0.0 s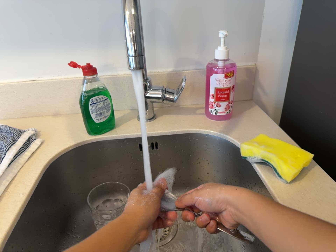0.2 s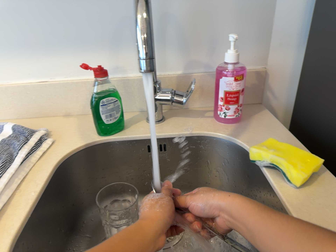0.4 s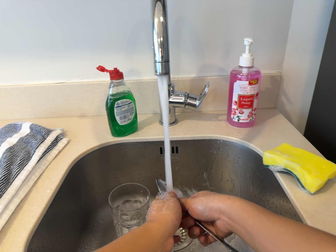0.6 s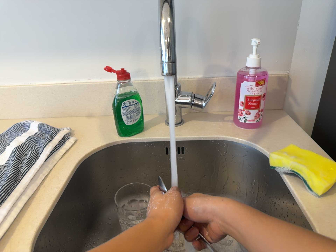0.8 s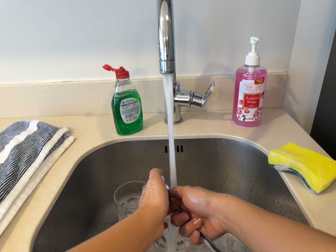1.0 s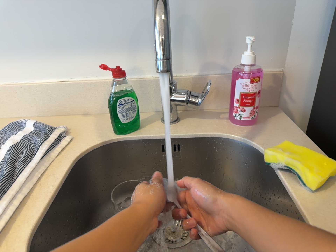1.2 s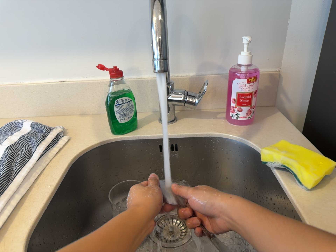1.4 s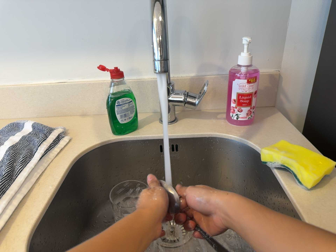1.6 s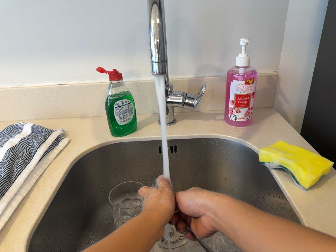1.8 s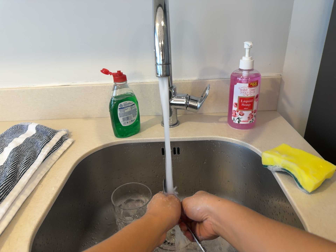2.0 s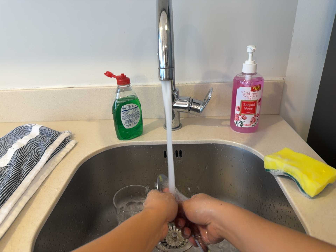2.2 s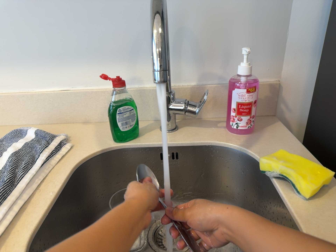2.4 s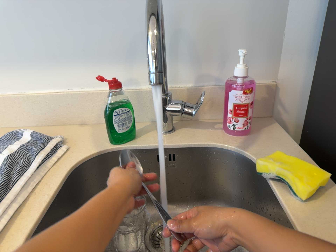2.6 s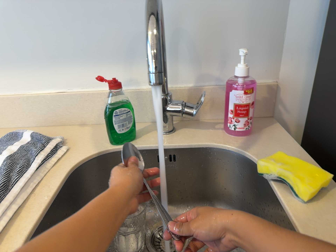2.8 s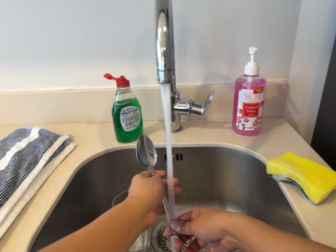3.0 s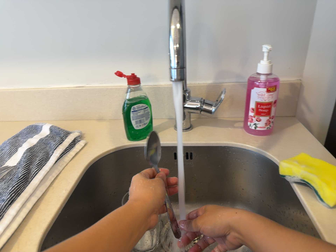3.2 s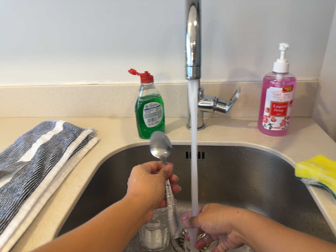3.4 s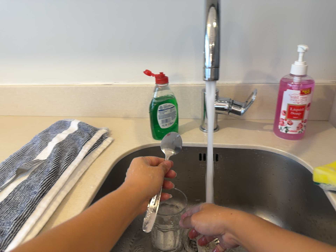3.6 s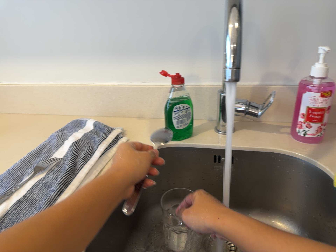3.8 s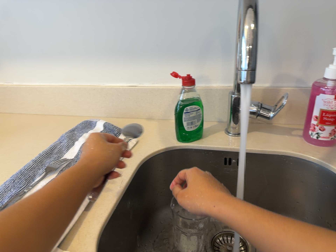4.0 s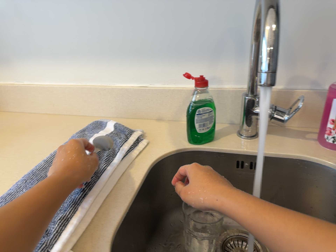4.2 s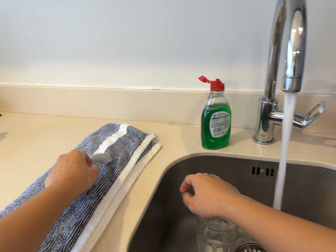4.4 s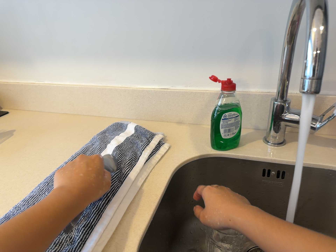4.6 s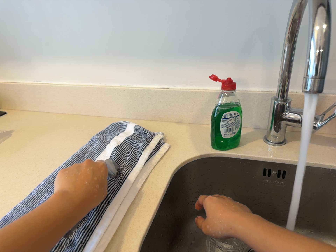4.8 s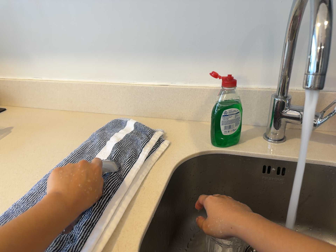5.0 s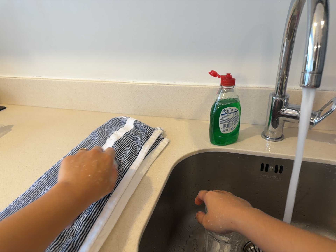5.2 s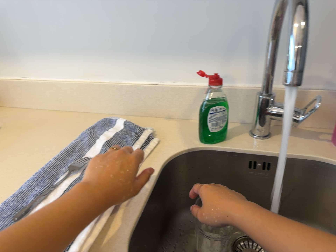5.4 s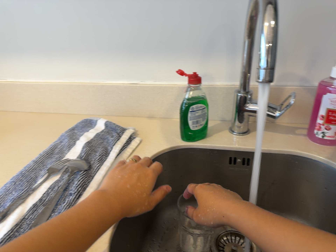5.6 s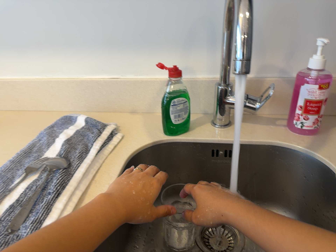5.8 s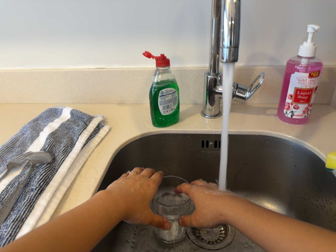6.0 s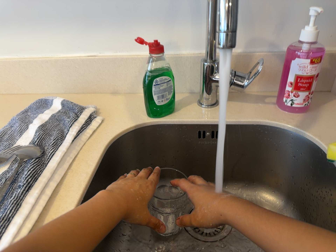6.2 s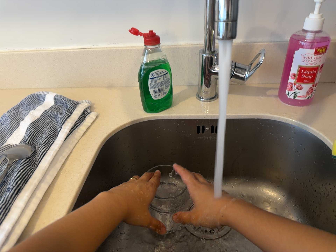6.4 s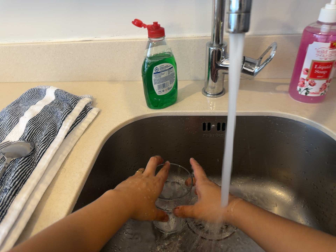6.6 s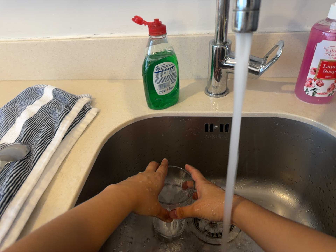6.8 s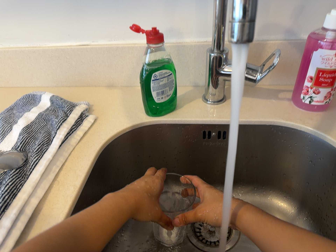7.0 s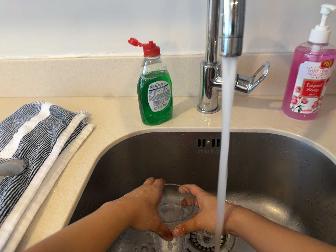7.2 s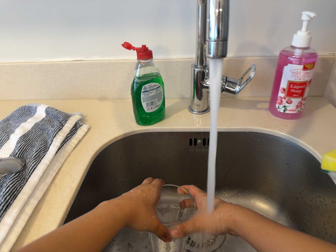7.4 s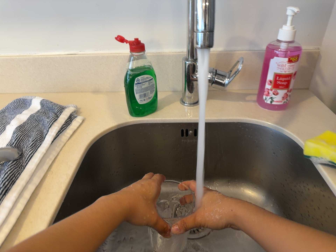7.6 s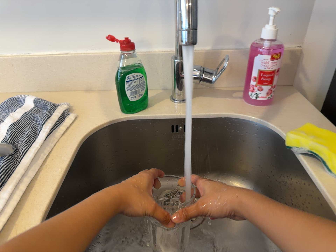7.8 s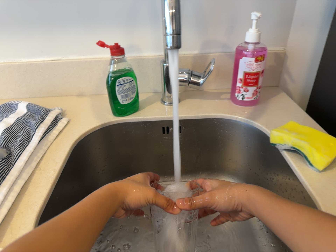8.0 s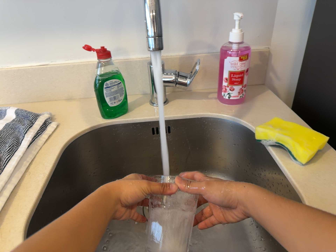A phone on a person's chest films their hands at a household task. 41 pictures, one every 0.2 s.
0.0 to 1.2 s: The camera shifts only a little, or ends up much as it began.
1.2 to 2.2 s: The camera keeps its place and its aim.
2.2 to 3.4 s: The camera shifts only a little, or ends up much as it began.
3.4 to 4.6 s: The camera travels to its left, about 8 cm, so close, fixed things drift to the right.
4.6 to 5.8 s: The camera pans to its right by about 10 degrees.
5.8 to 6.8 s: The camera travels forward, about 9 cm, so what stands in front looms larger.
6.8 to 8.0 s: The camera travels backward and toward the bottom of its view, about 12 cm, so what stands in front gets smaller.
The film runs forward here.
